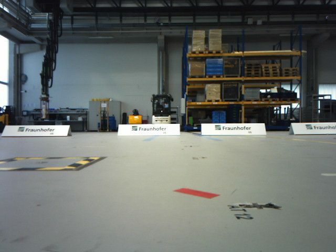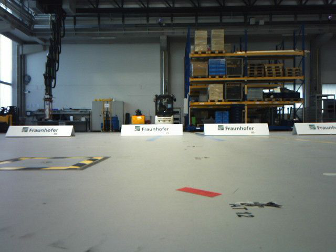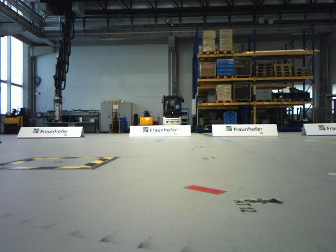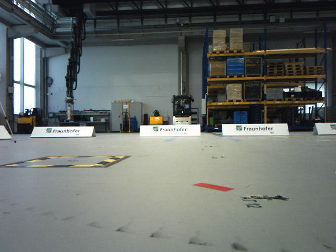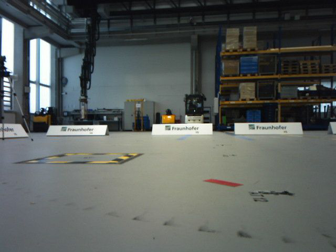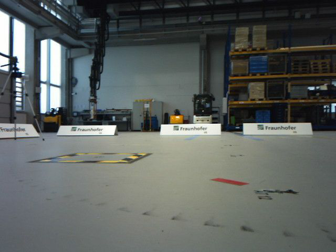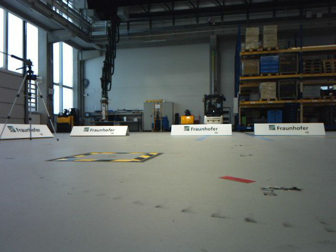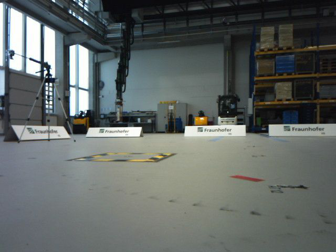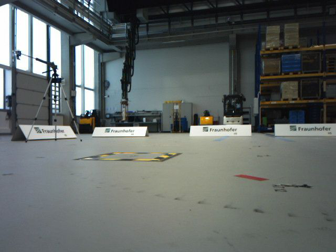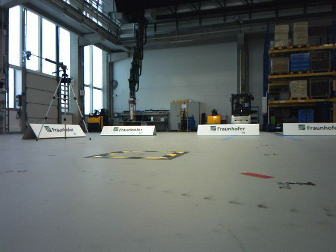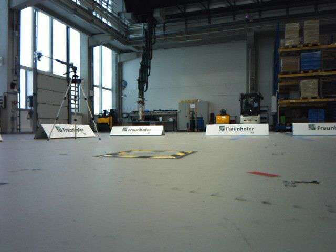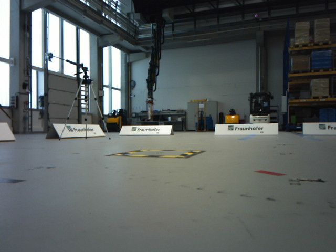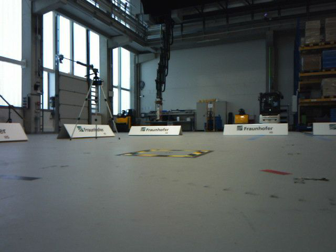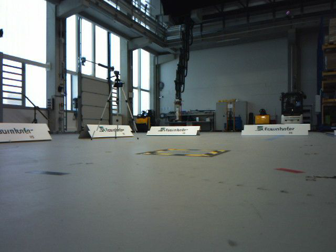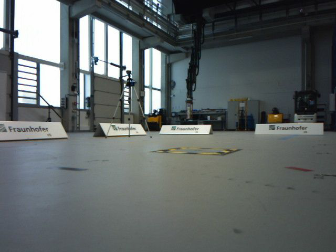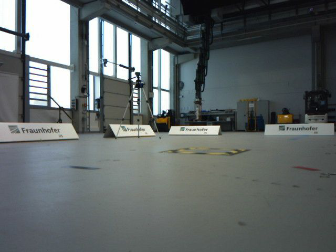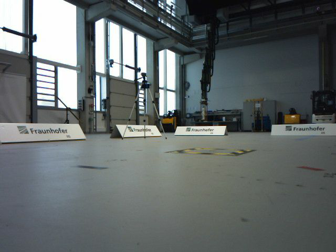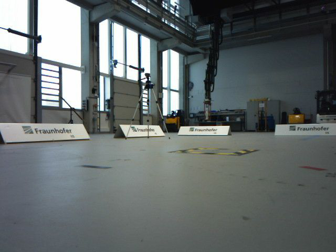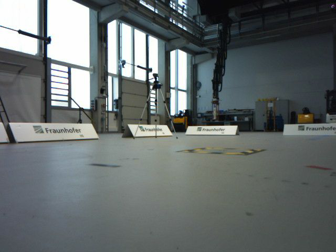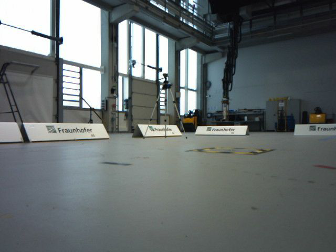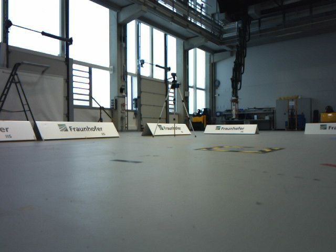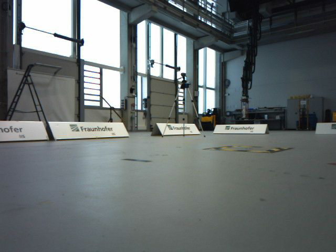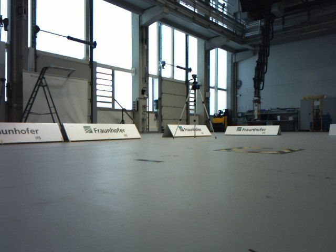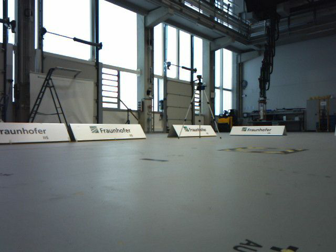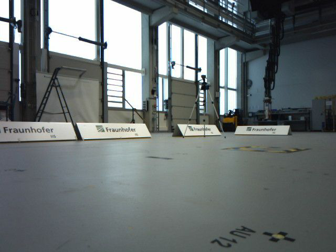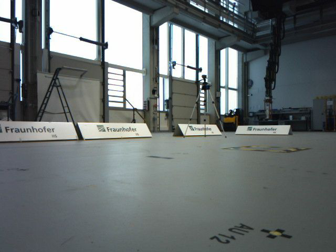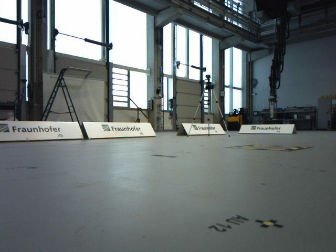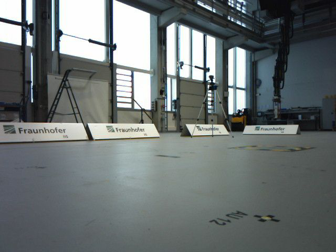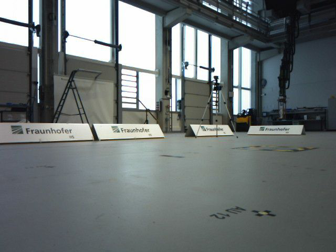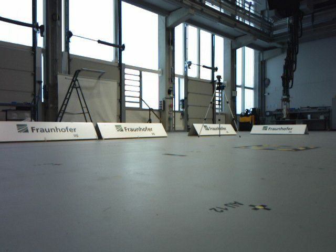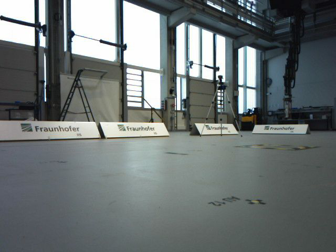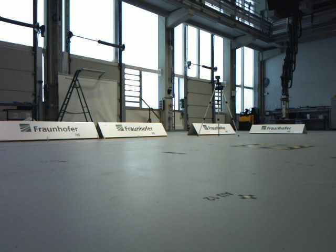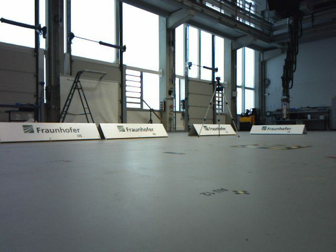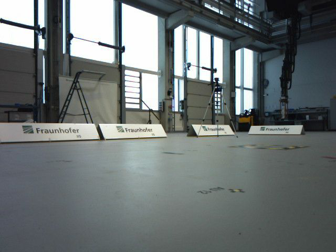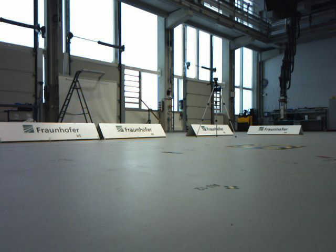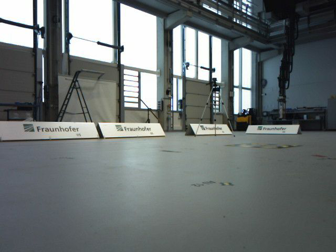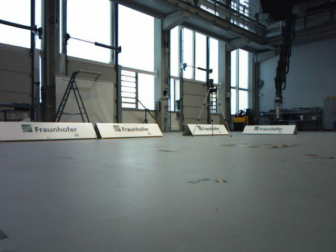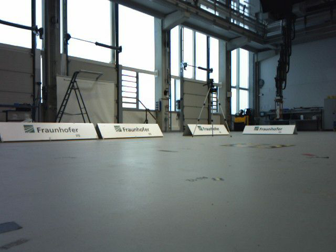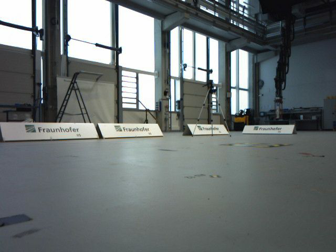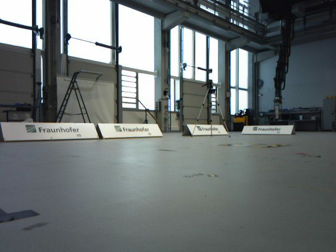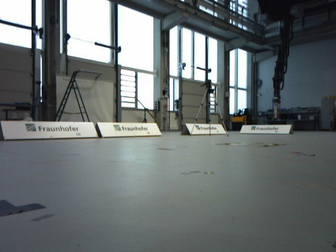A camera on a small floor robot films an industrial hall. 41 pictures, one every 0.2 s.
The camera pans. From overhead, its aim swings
counterclockwise.
The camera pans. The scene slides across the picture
to the right.
0.0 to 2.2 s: The camera pans to its left, which is counterclockwise from overhead, by about 20 degrees. It travels backward, about 0.4 m, so what stands in front gets smaller.
2.2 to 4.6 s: The scene slides to the right, as the camera pans about 20 degrees to its left. It travels backward, about 0.5 m, so what stands in front gets smaller.
4.6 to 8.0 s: The camera travels backward, about 0.7 m, so what stands in front gets smaller.
The film runs backward here.
